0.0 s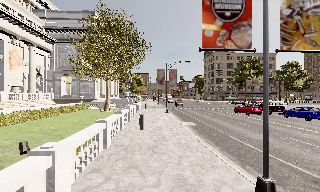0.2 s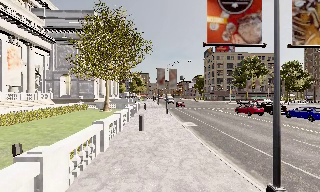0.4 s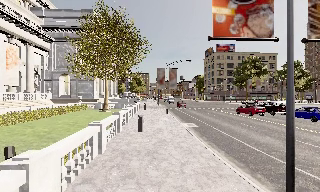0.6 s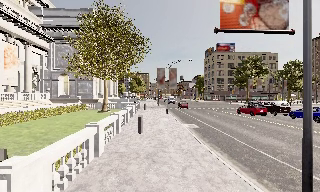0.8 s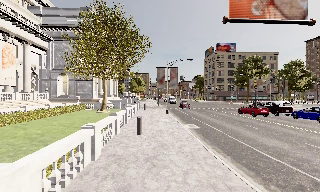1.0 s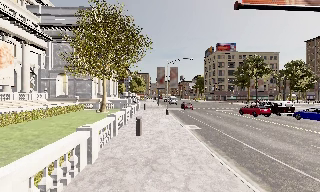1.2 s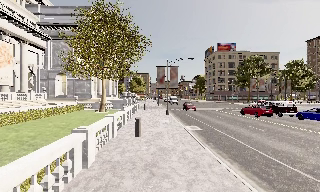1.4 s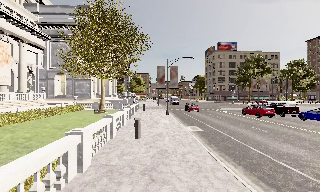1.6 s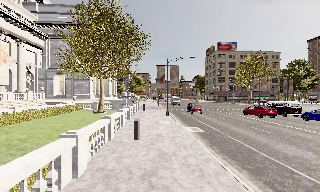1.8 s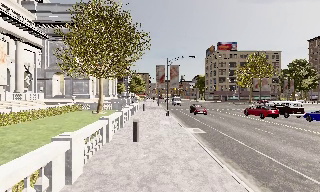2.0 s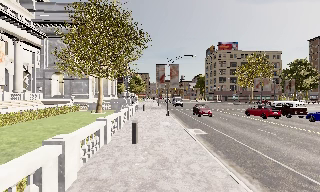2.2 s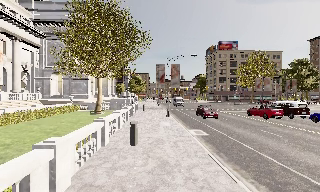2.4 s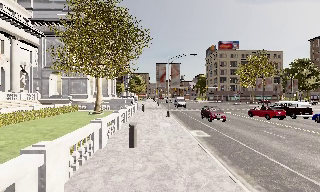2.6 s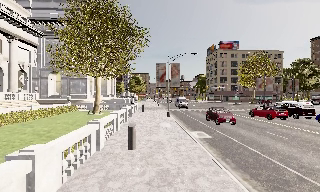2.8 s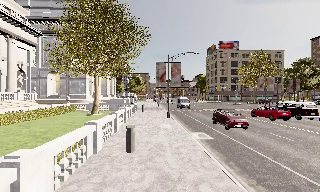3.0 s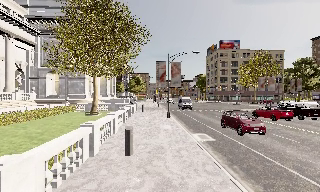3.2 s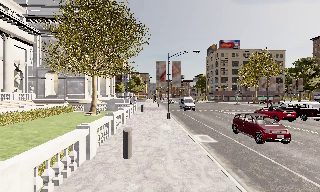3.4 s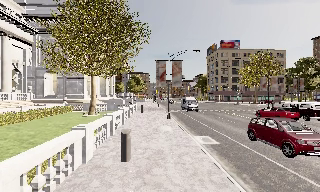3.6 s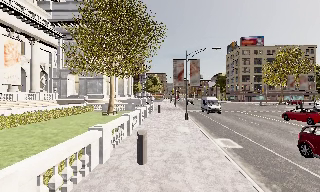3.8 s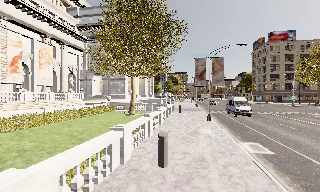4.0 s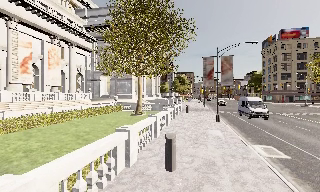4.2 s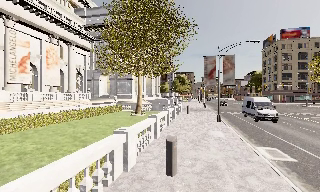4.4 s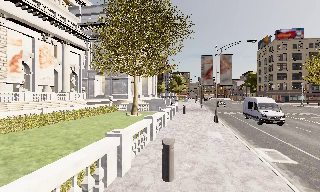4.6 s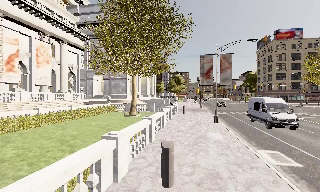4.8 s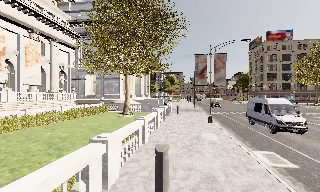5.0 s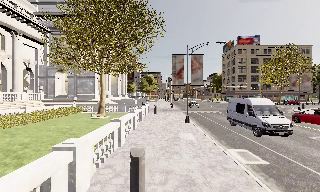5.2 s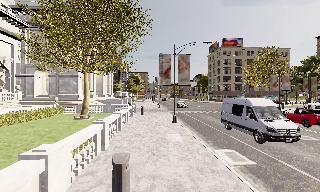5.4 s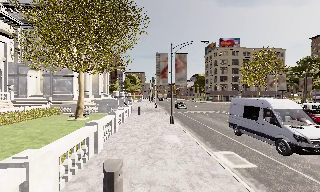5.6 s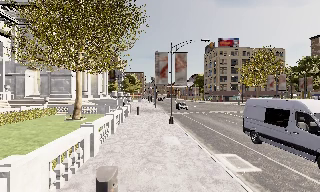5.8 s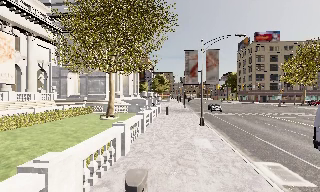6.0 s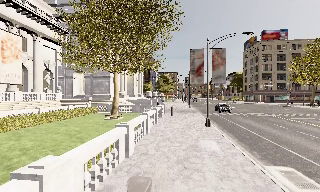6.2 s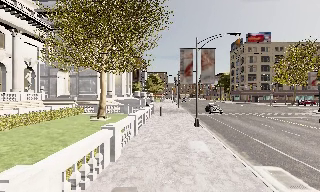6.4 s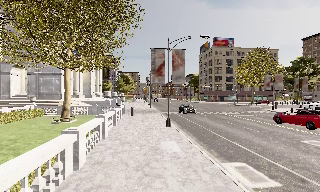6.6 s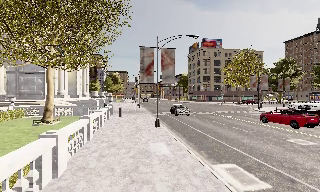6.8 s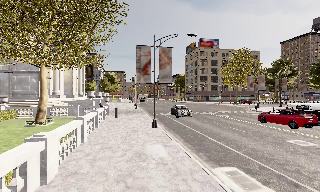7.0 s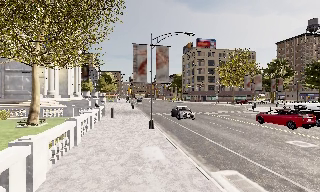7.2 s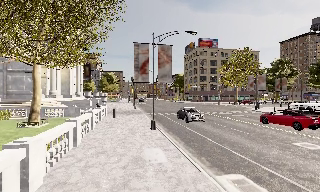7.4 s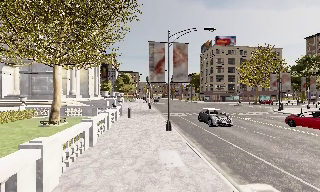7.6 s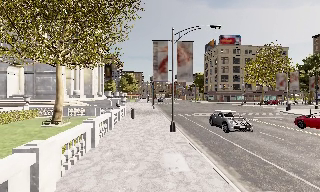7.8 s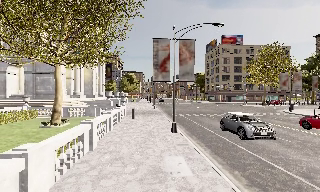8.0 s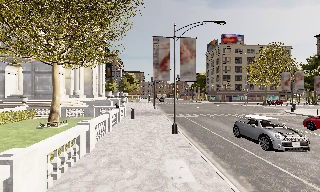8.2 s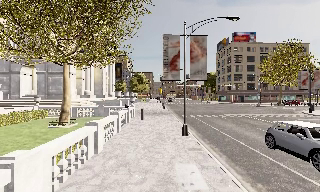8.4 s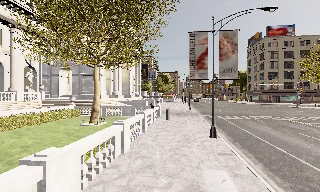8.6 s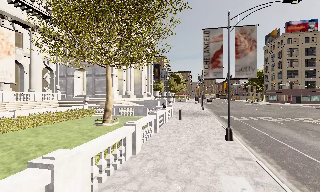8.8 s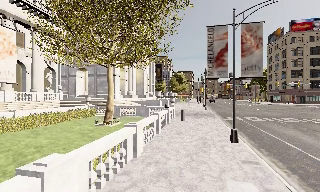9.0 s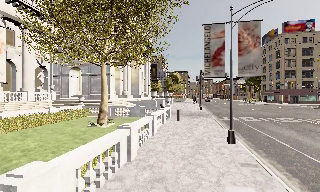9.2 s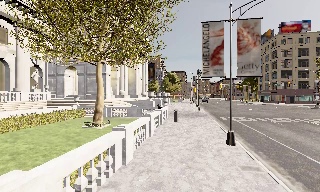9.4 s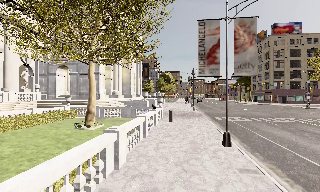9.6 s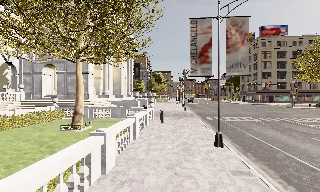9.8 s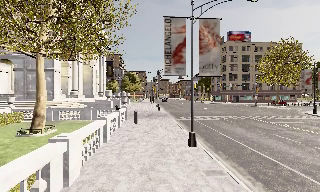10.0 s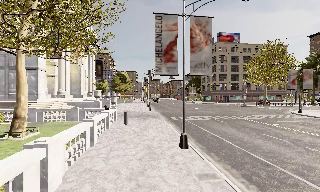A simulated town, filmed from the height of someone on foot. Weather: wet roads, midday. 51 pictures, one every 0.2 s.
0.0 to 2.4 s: The camera travels forward, about 4 m, so what stands in front looms larger.
2.4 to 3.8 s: The camera swings to its left by about 15 degrees, and the scene slides to the right. It travels forward, about 2.5 m, so what stands in front looms larger.
3.8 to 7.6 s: The scene slides to the left, as the camera pans about 15 degrees to its right. It travels forward, about 6 m, so what stands in front looms larger.
7.6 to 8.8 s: The scene slides to the right, as the camera pans about 20 degrees to its left. It travels forward, about 2 m, so what stands in front looms larger.
8.8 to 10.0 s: The scene slides to the left, as the camera pans about 20 degrees to its right. It travels forward, about 2 m, so what stands in front looms larger.
The film runs forward here.
